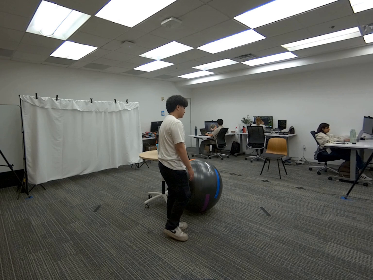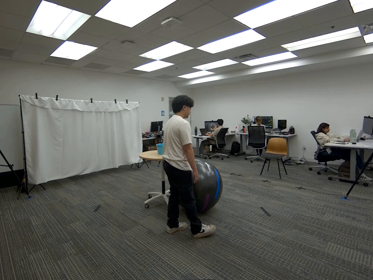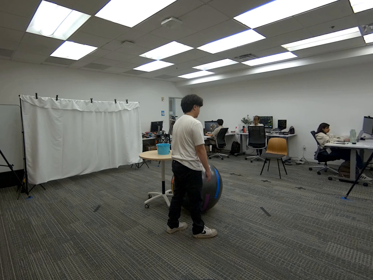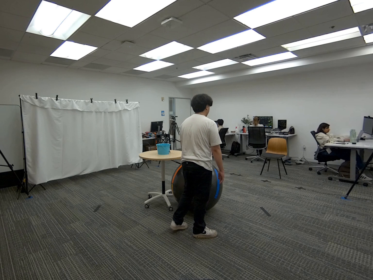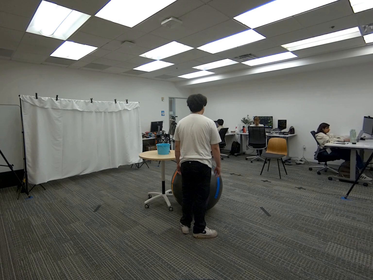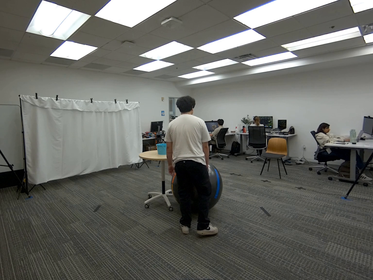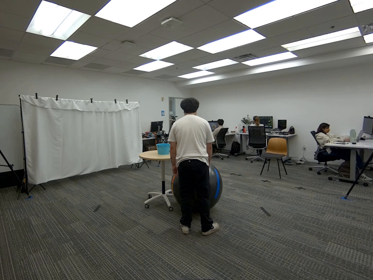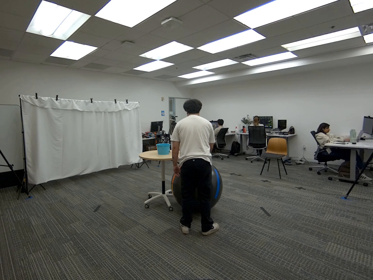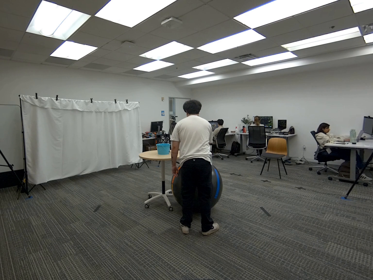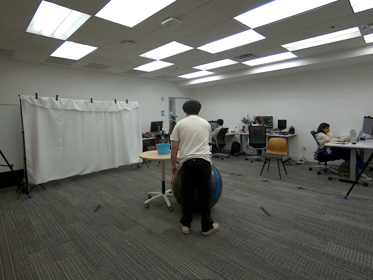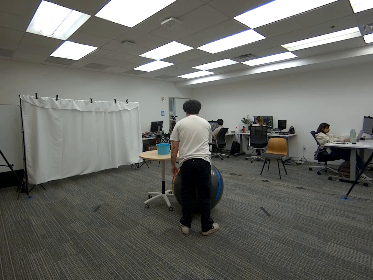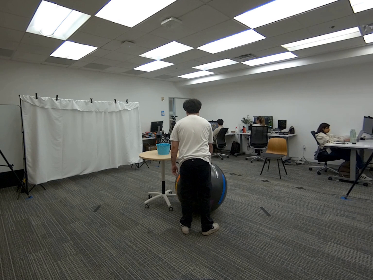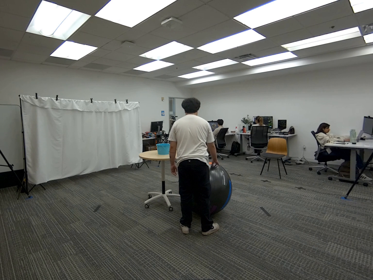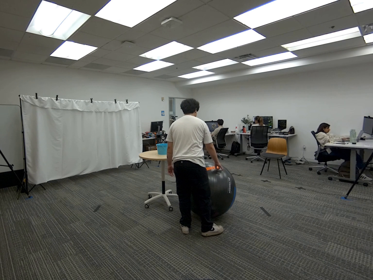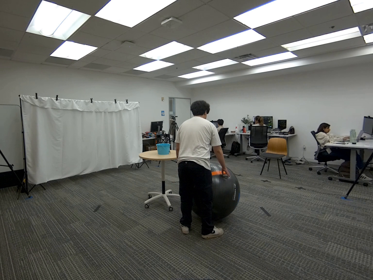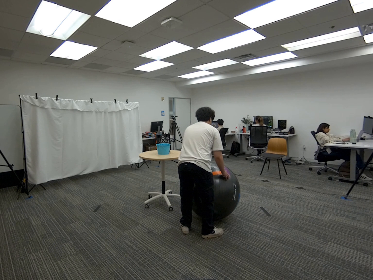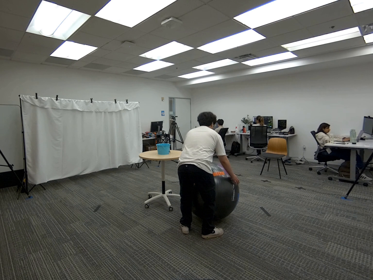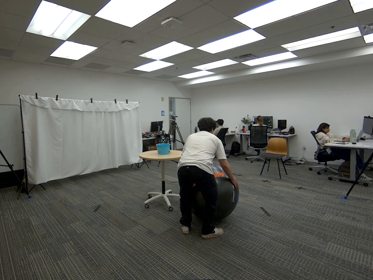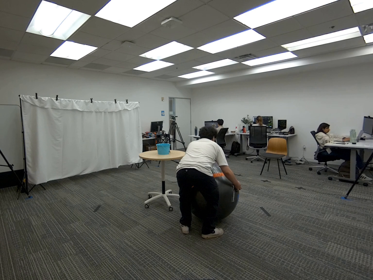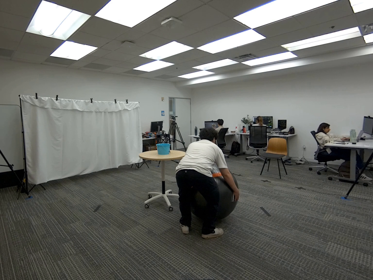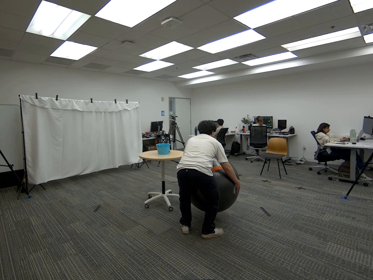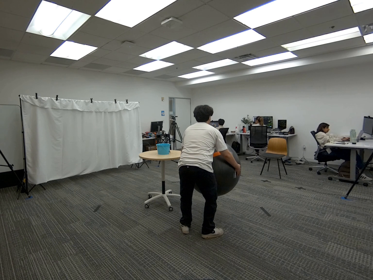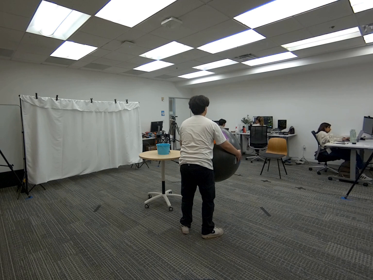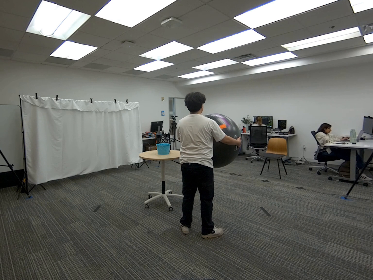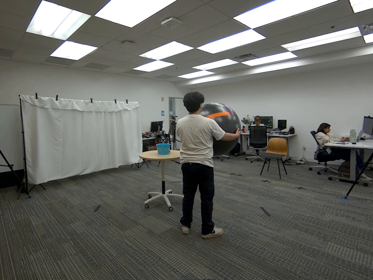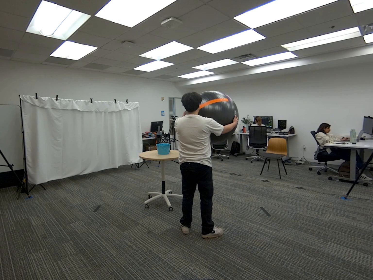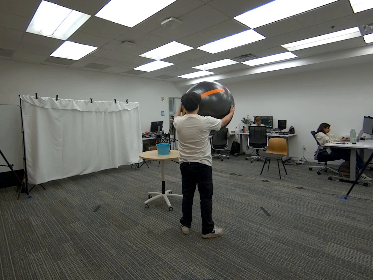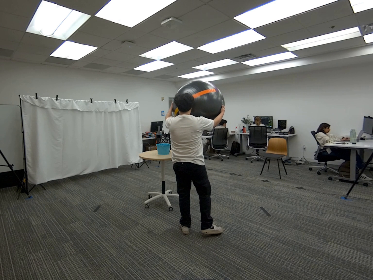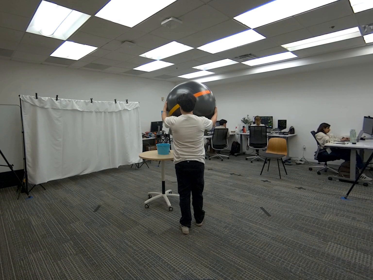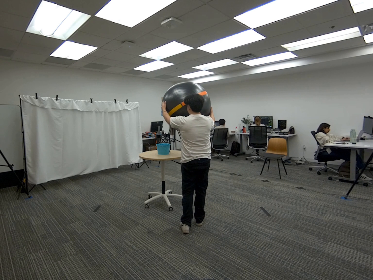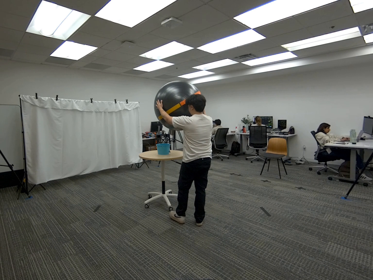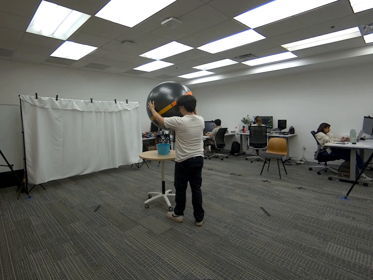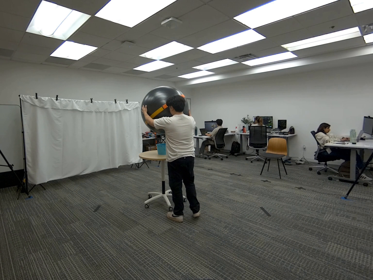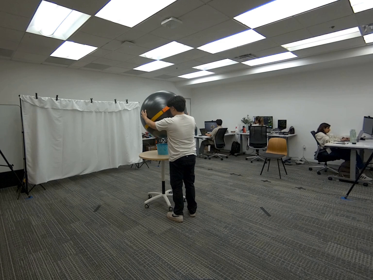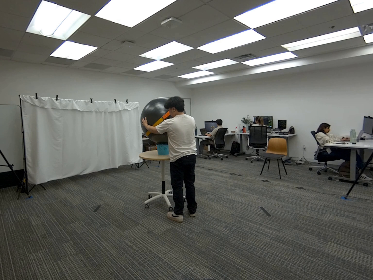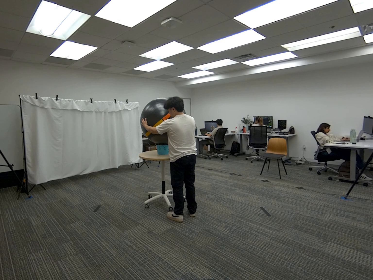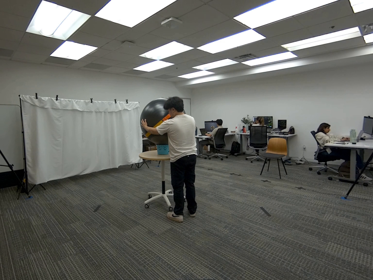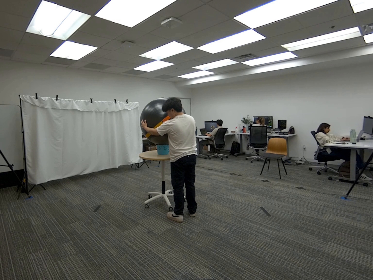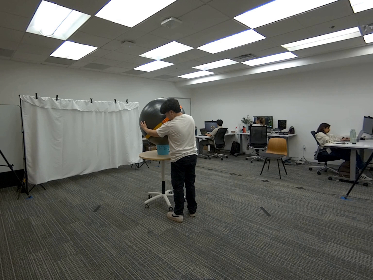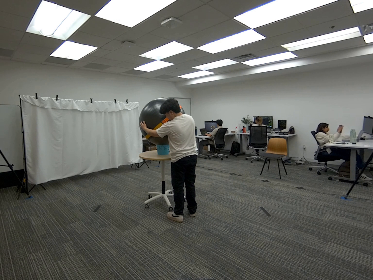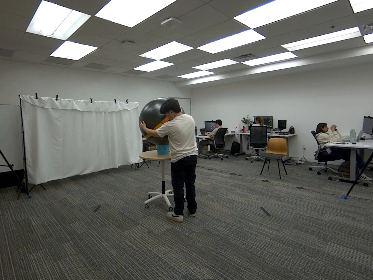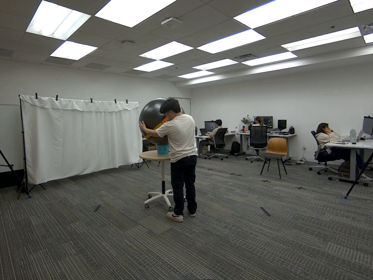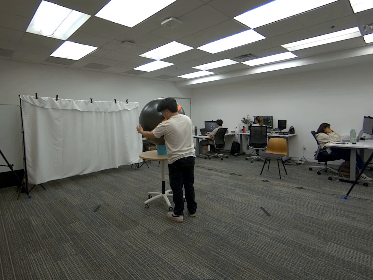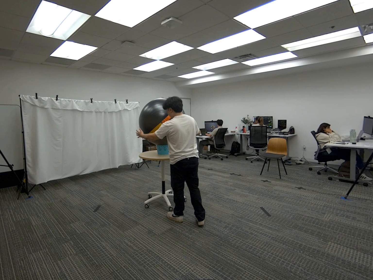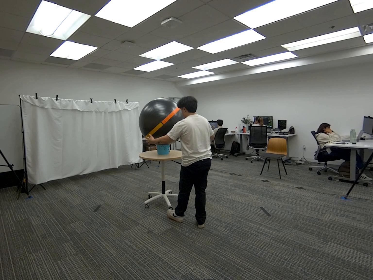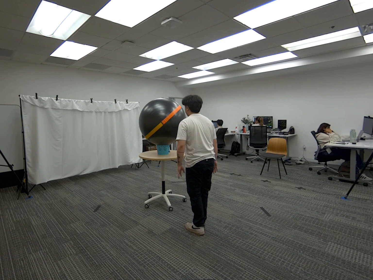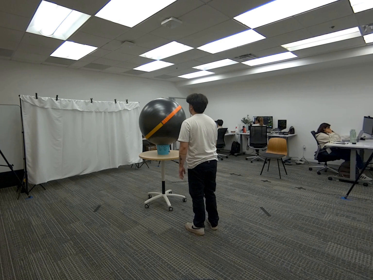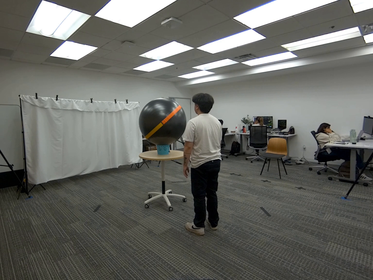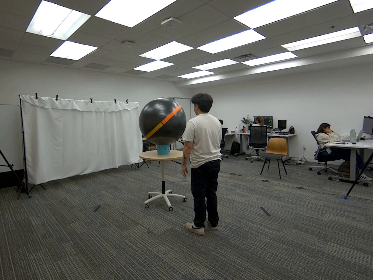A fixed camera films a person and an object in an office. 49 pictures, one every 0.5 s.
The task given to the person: Walk over to the yoga ball on the floor and place on the round table on top of the blue basket.
